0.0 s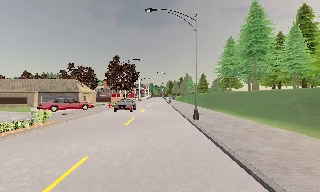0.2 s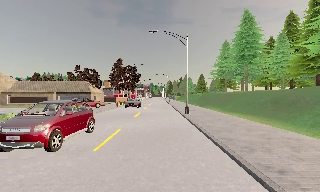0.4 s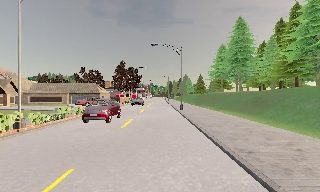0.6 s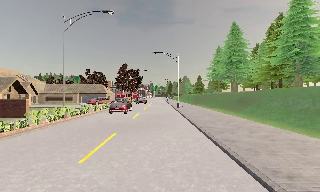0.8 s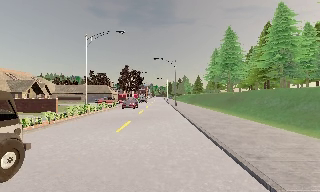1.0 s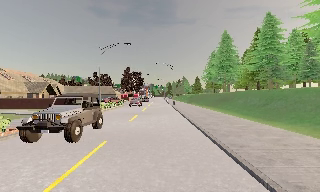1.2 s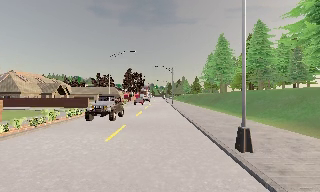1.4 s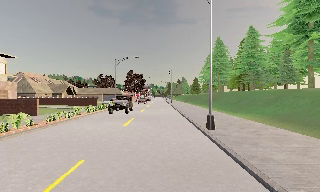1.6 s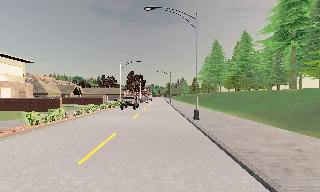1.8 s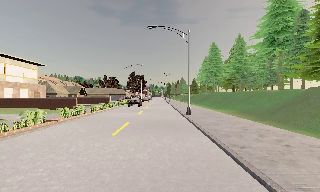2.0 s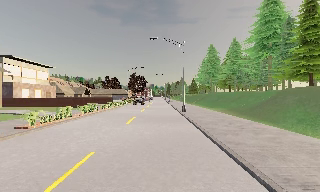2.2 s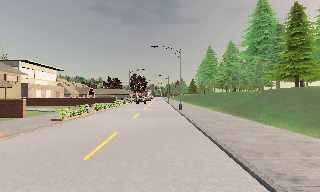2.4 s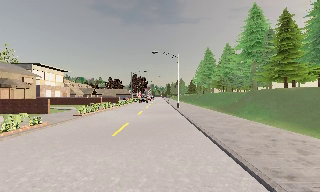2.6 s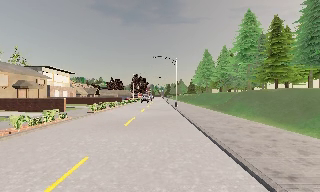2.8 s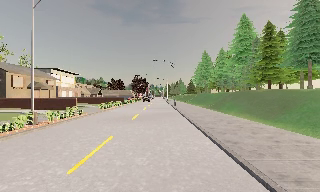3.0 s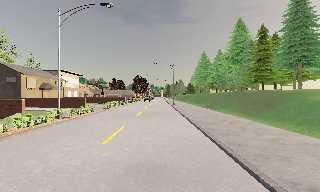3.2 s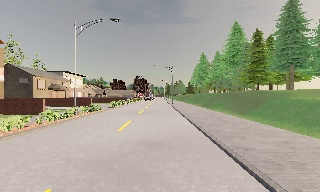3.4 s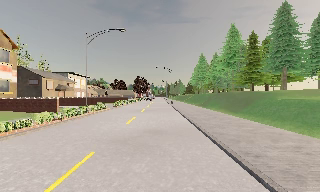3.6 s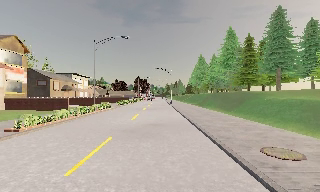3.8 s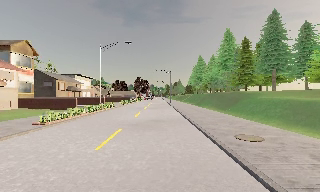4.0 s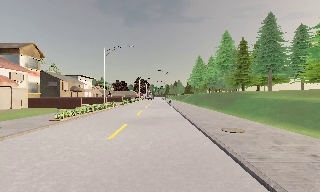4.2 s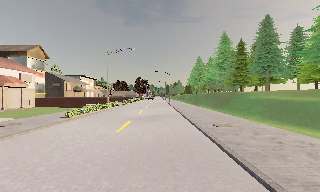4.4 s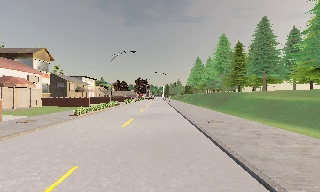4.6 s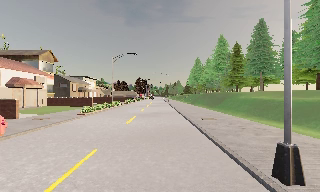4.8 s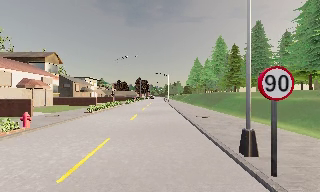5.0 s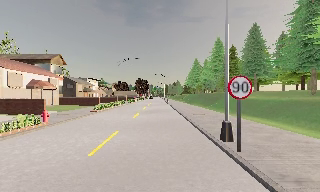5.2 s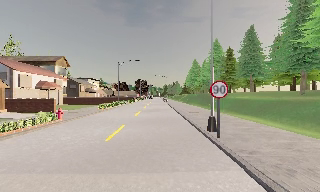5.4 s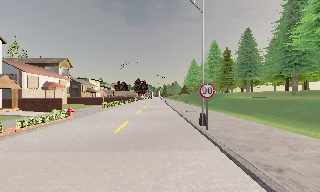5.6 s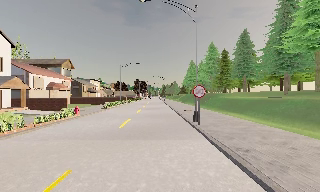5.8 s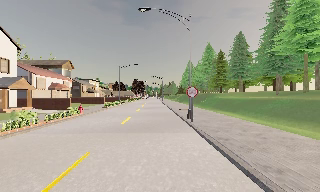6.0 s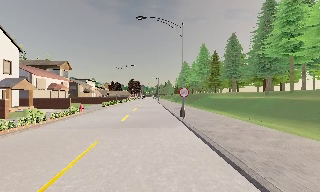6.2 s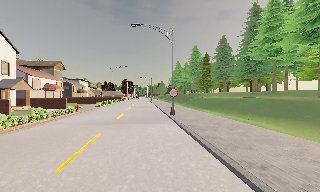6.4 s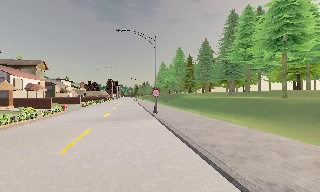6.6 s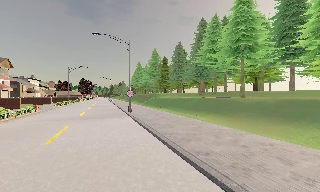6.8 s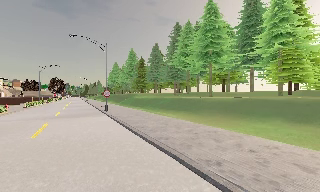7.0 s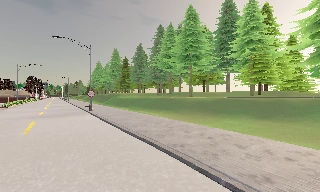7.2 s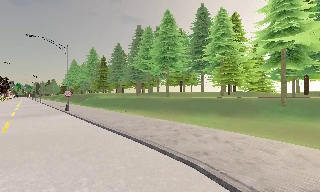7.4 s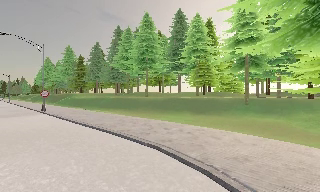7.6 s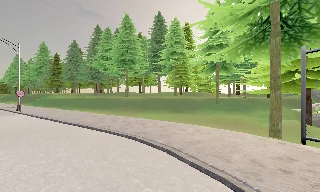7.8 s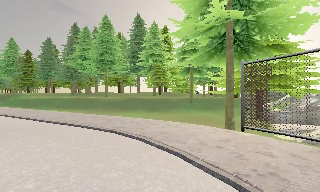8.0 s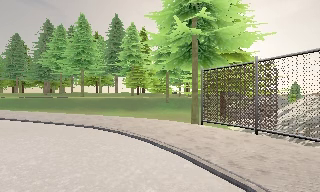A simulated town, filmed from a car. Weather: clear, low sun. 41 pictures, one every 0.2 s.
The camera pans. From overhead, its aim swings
clockwise.
The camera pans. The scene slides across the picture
to the left.
0.0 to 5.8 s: The camera travels backward, about 65 m, so what stands in front gets smaller. It loses speed.
5.8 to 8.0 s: The scene slides to the left, as the camera pans about 65 degrees to its right. It travels backward, about 15 m.
The film runs backward here.
